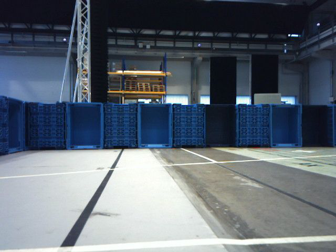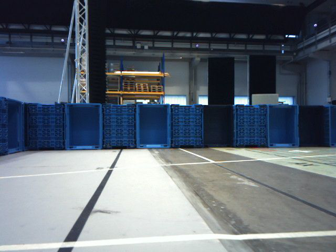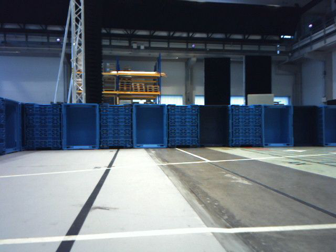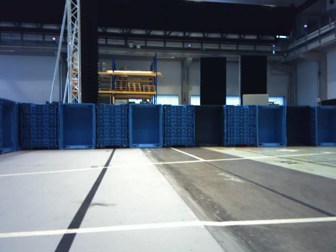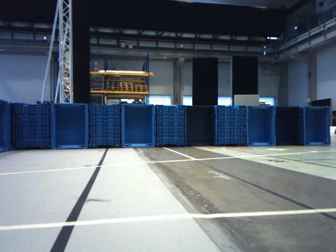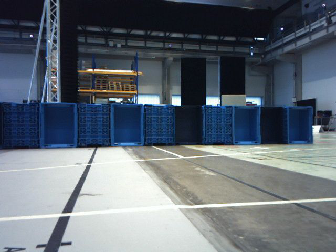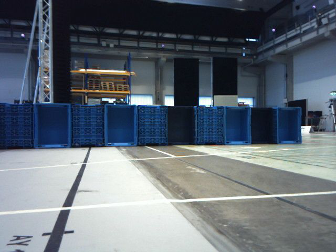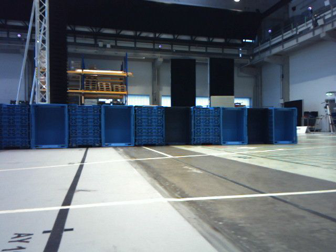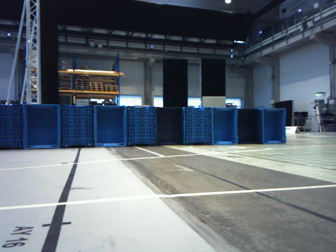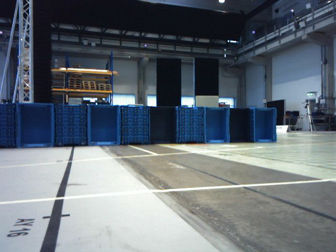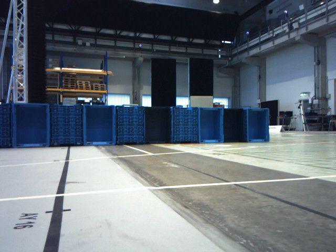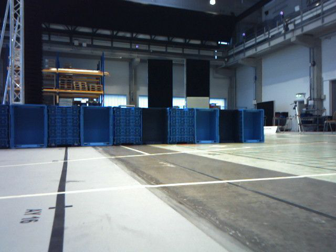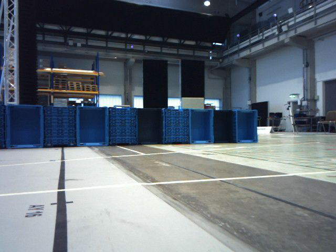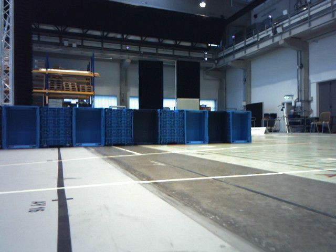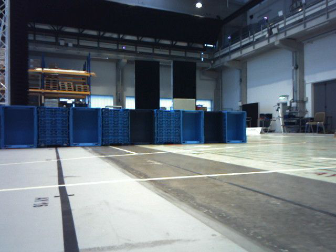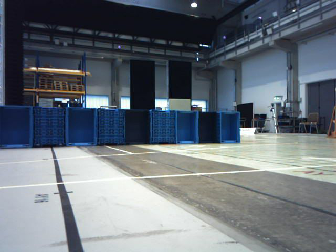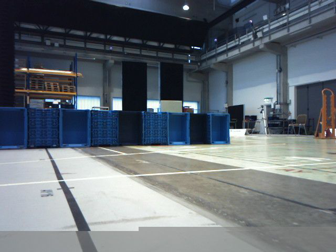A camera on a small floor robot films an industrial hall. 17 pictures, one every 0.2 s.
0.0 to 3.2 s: The camera swings to its right by about 15 degrees, and the scene slides to the left. It travels backward, about 0.6 m, so what stands in front gets smaller.
The film runs backward here.
